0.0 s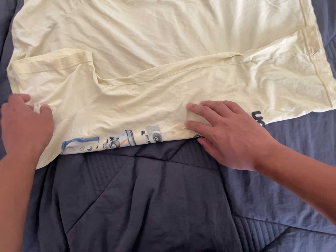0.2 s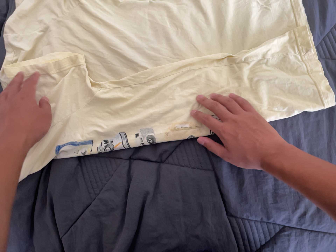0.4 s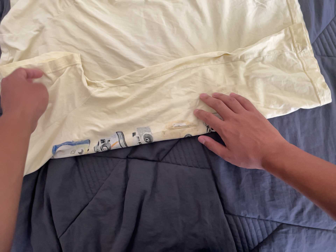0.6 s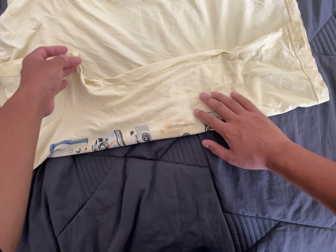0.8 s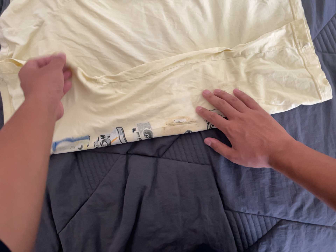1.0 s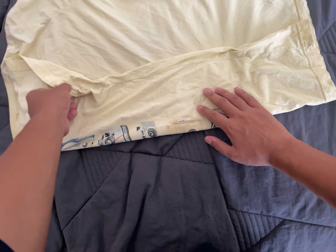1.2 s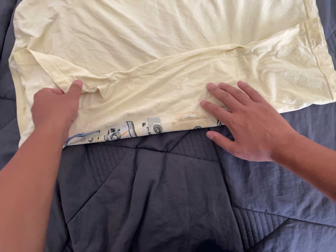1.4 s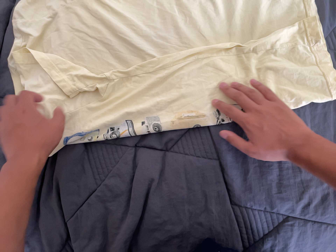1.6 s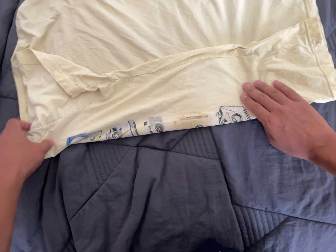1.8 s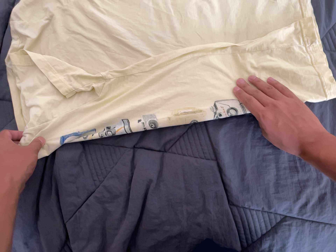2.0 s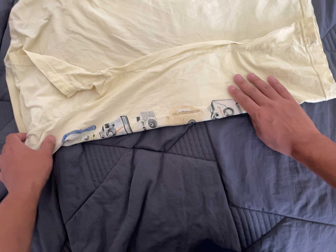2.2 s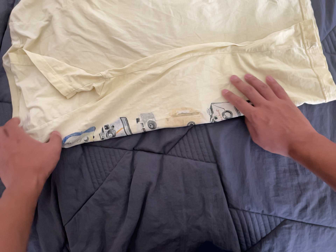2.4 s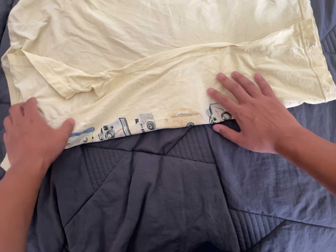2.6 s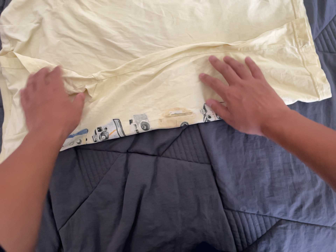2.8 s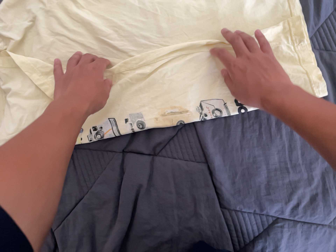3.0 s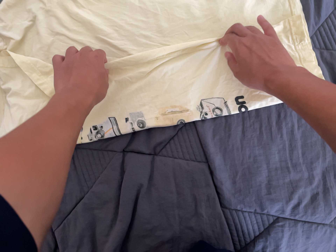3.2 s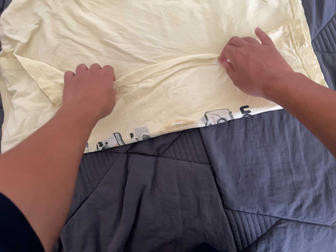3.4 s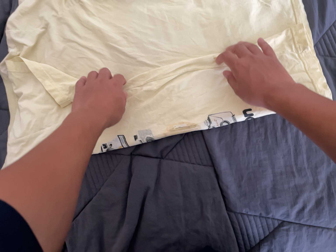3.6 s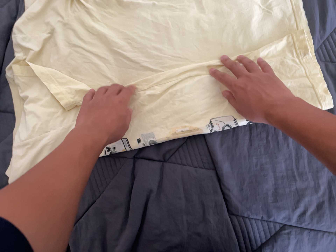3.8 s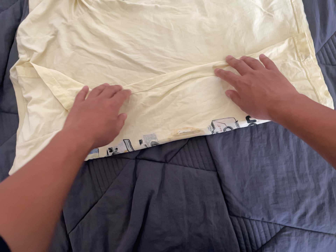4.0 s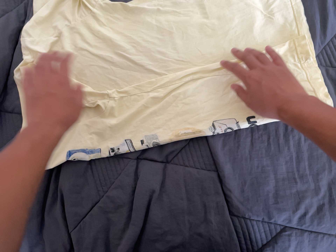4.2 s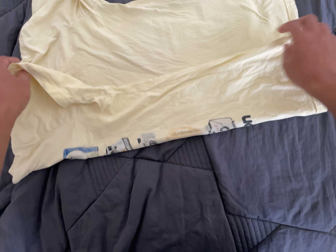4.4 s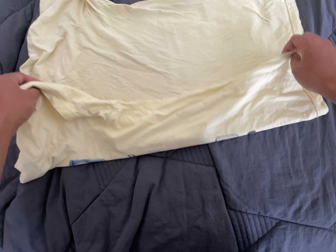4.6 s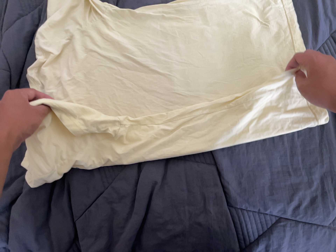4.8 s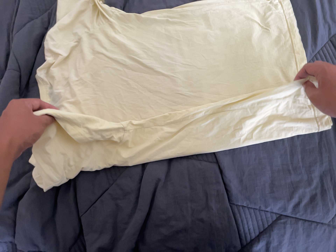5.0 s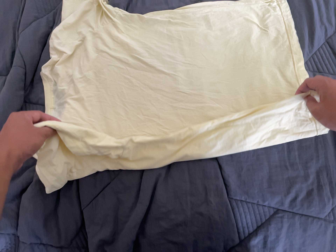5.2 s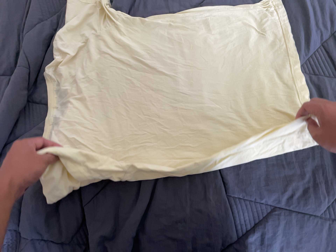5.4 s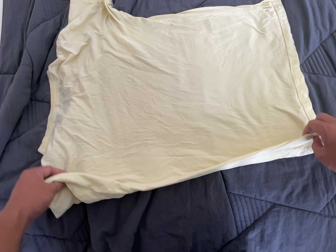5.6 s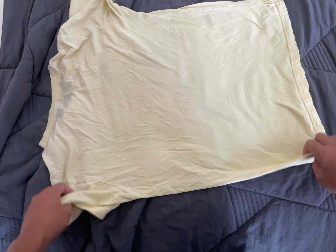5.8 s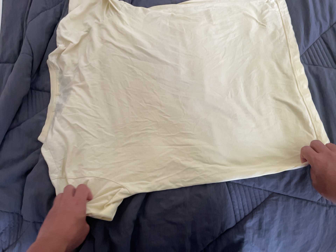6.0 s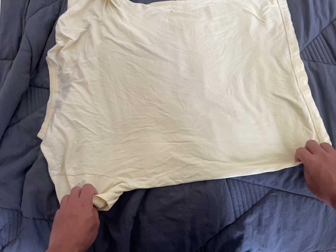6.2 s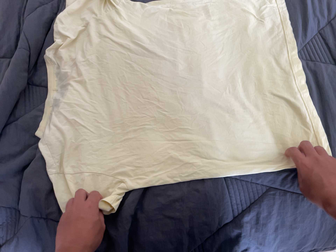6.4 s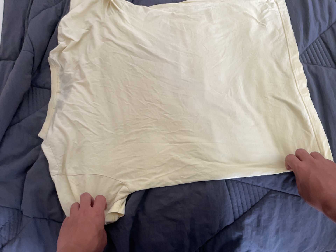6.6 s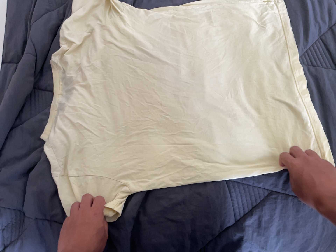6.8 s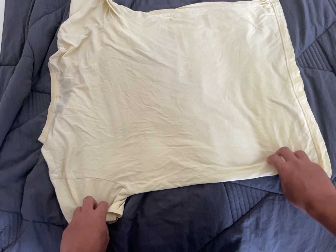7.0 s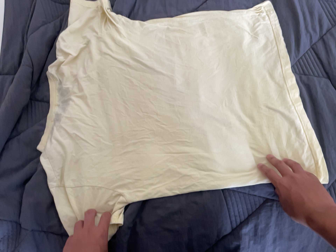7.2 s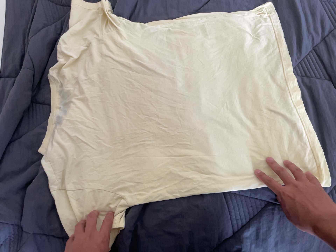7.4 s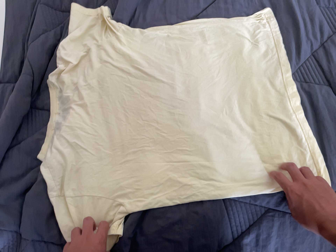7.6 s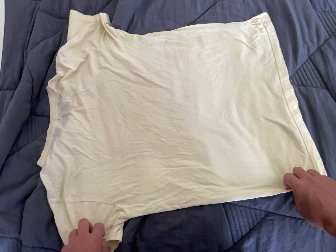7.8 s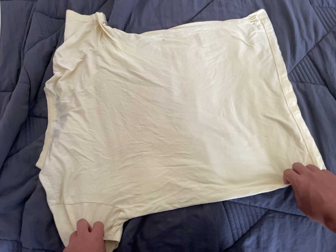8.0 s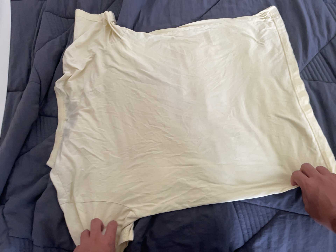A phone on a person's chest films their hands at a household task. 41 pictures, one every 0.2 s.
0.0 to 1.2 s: The camera shifts only a little, or ends up much as it began.
1.2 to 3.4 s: The camera shifts only a little, or ends up much as it began.
3.4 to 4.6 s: The camera travels backward, about 7 cm, so what stands in front gets smaller.
4.6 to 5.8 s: The camera travels toward the bottom of its view and backward, about 10 cm.
5.8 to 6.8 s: The camera keeps its place and its aim.
6.8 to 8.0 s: The camera shifts only a little, or ends up much as it began.
The film runs backward here.
